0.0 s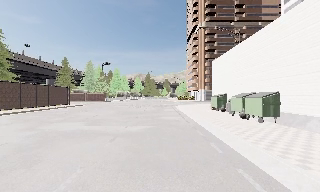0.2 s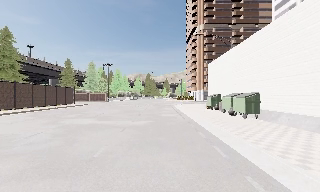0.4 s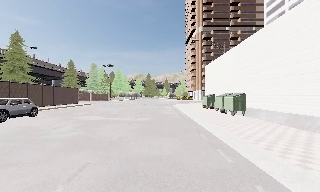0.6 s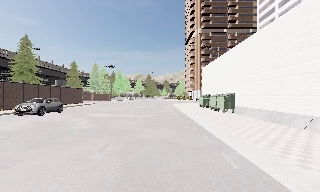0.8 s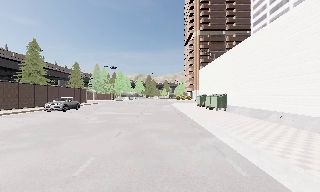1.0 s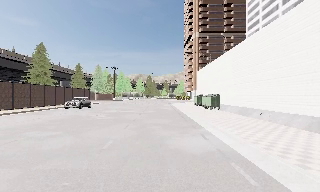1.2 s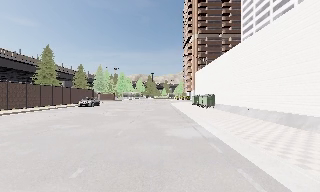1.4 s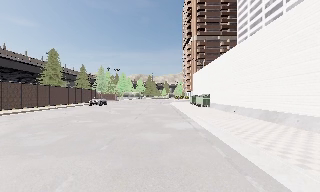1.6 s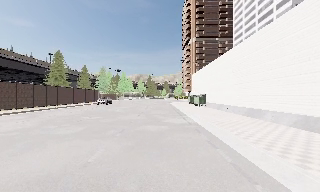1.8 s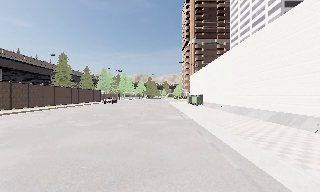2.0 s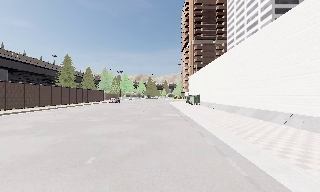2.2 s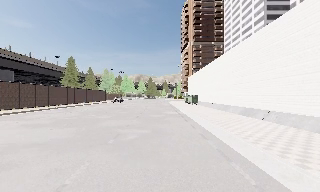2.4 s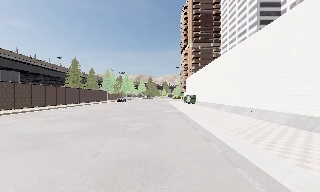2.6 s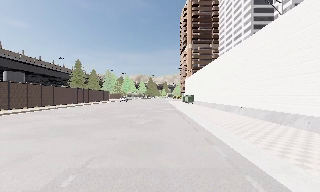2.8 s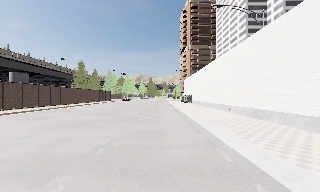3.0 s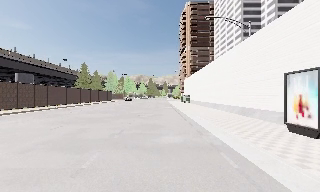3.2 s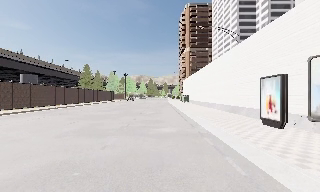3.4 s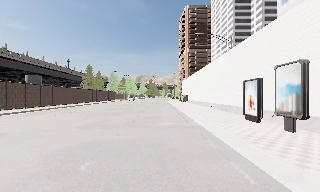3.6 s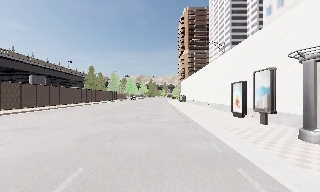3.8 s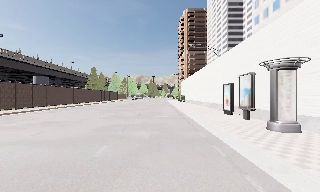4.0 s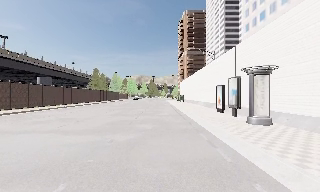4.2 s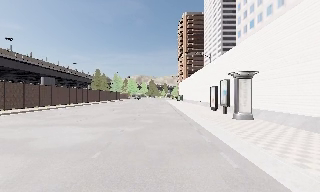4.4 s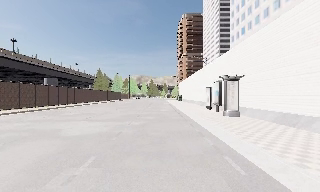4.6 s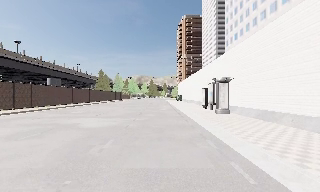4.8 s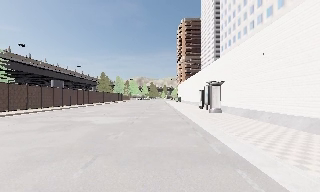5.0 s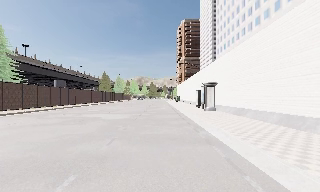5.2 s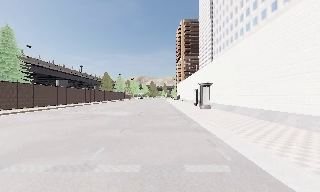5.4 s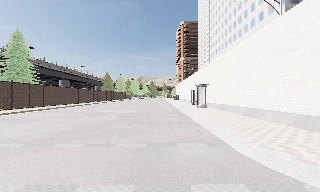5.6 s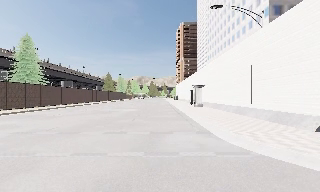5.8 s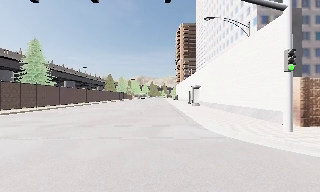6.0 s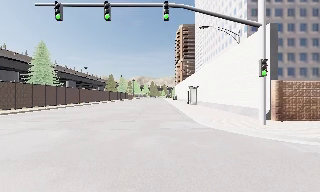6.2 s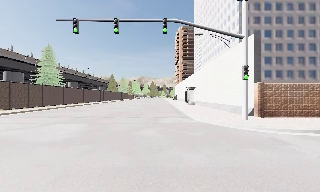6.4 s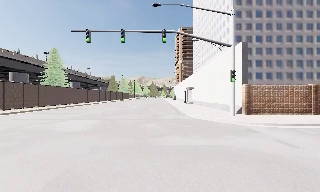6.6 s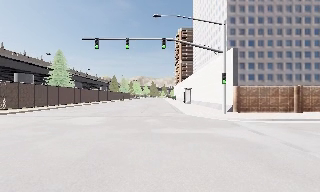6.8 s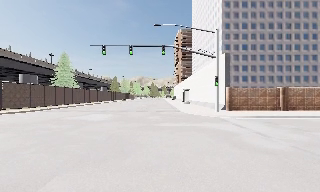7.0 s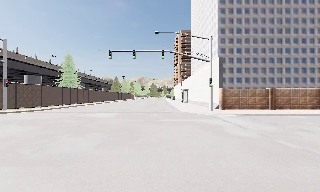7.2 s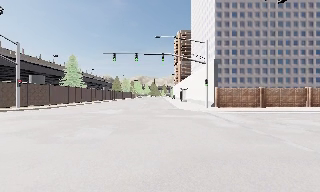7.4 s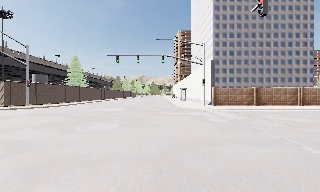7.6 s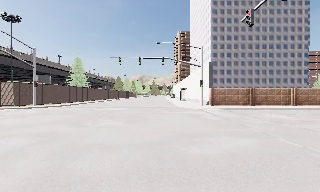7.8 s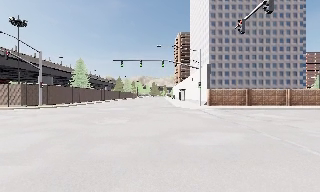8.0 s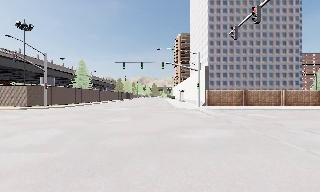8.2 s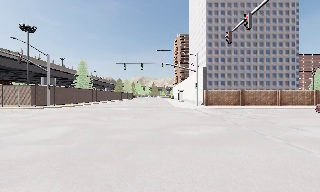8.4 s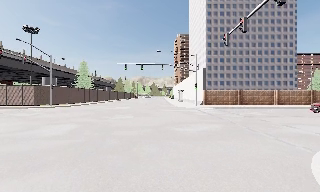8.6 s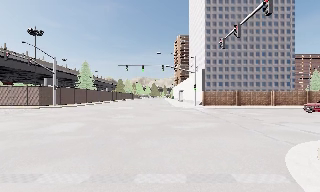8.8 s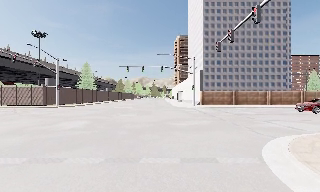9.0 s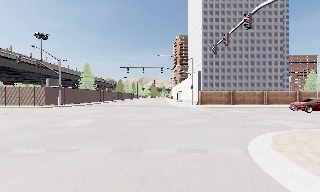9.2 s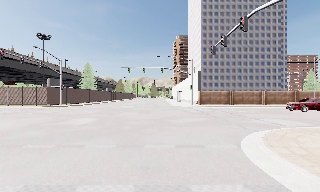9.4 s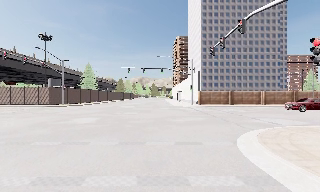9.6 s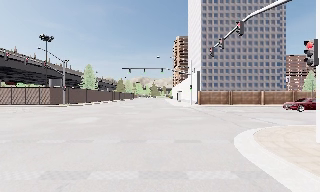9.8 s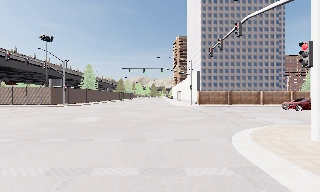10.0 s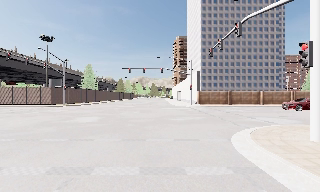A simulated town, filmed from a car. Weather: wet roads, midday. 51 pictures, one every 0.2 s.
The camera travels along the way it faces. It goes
backward.
0.0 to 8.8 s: The camera travels backward, about 65 m, so what stands in front gets smaller.
8.8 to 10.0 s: The camera travels backward, about 2 m, so what stands in front gets smaller. It loses speed.
The film runs backward here.
